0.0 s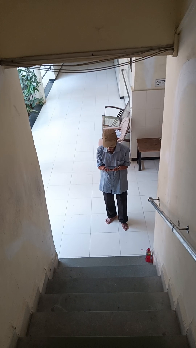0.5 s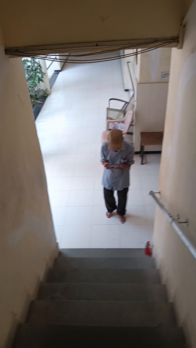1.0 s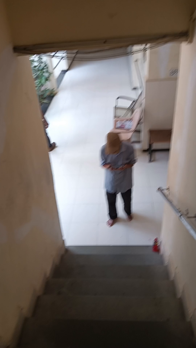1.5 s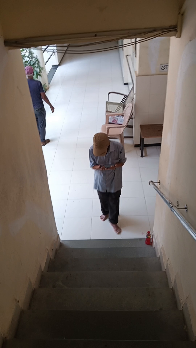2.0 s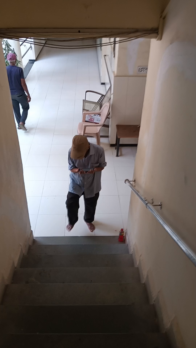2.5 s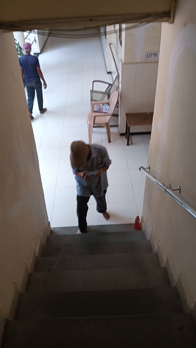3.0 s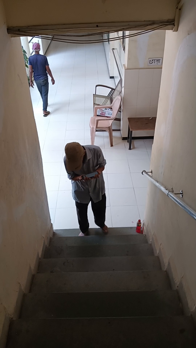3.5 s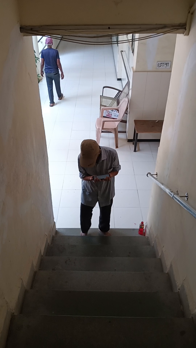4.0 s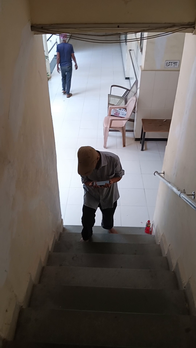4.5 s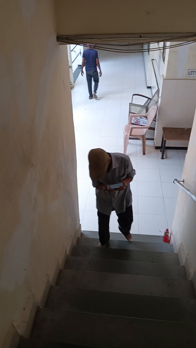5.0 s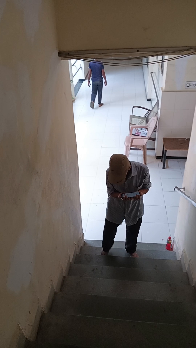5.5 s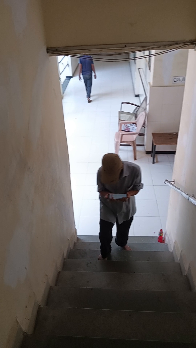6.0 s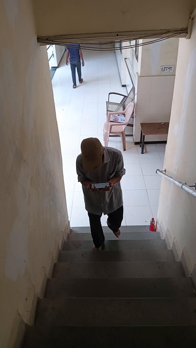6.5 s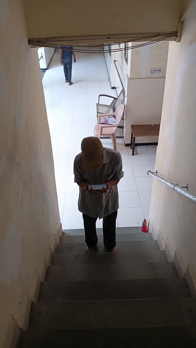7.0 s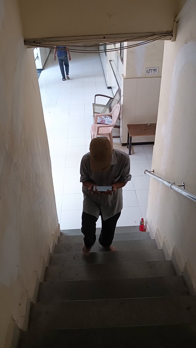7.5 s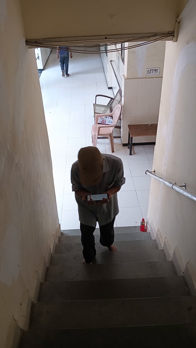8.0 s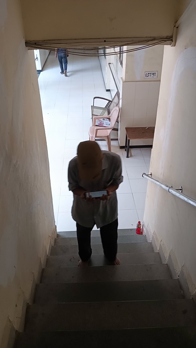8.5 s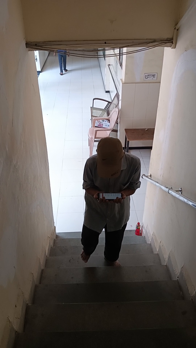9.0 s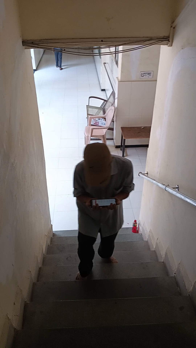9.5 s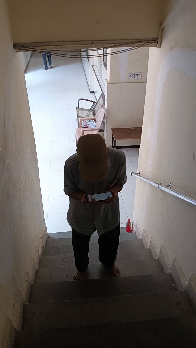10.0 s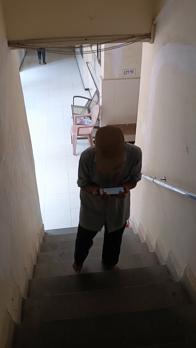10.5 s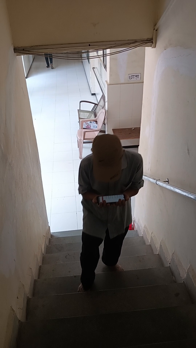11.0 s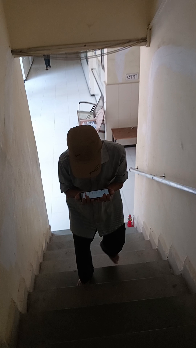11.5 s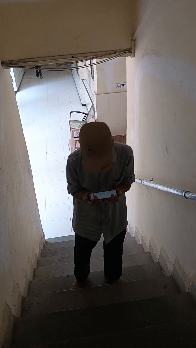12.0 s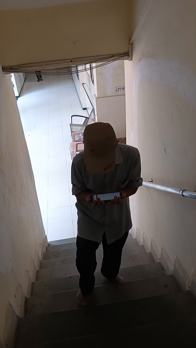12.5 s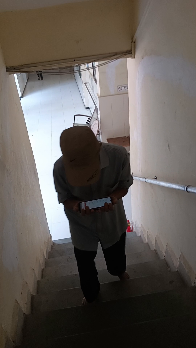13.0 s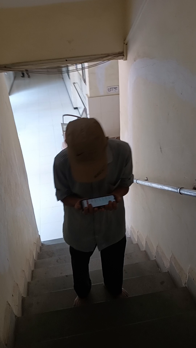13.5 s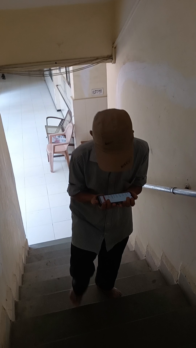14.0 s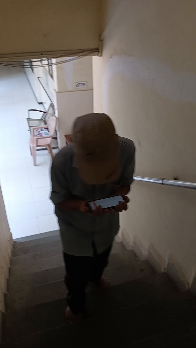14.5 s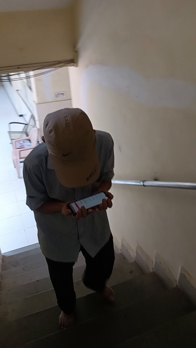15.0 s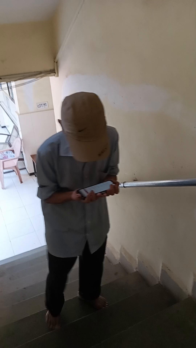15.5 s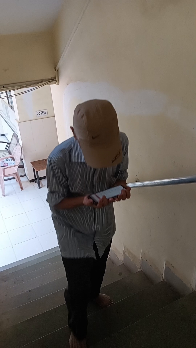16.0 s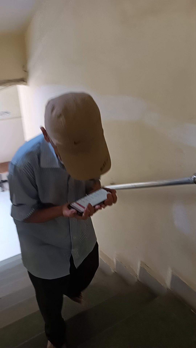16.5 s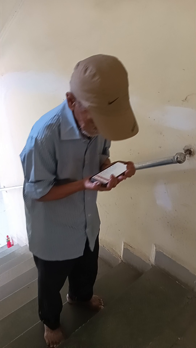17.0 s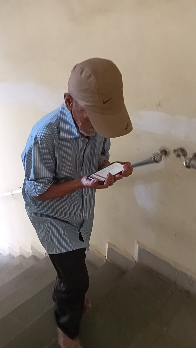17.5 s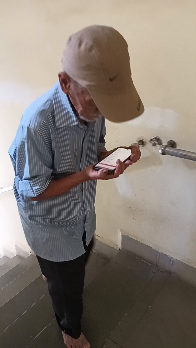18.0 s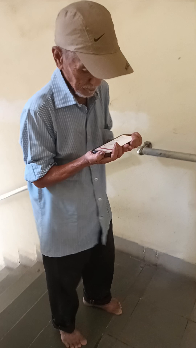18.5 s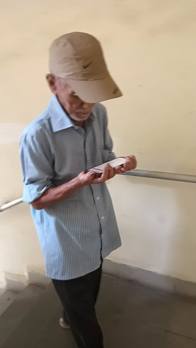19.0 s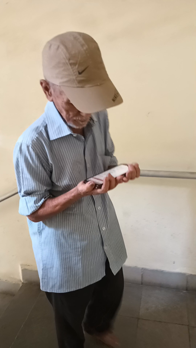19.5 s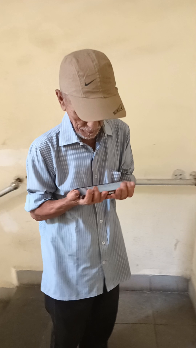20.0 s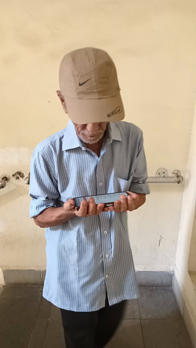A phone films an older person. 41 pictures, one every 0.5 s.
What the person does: Climbing stairs.
